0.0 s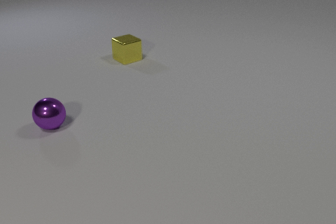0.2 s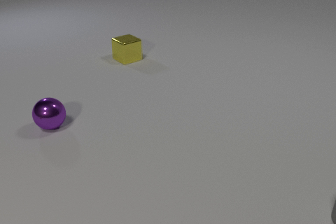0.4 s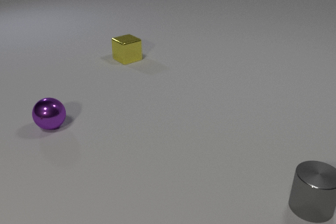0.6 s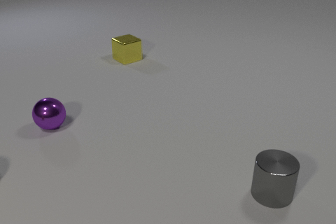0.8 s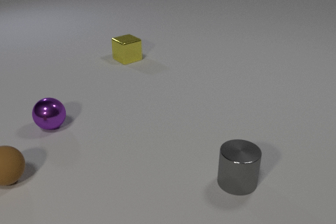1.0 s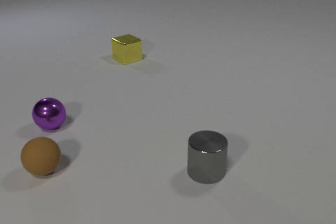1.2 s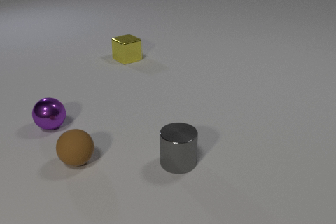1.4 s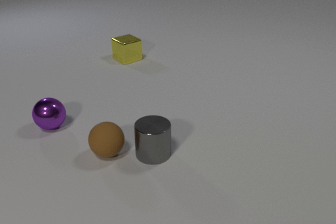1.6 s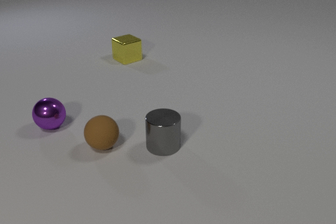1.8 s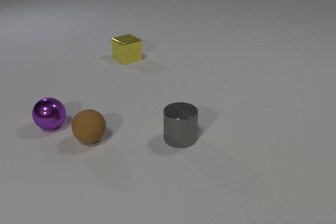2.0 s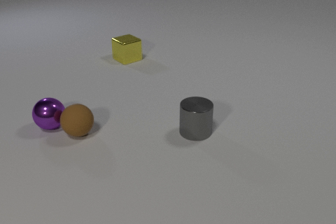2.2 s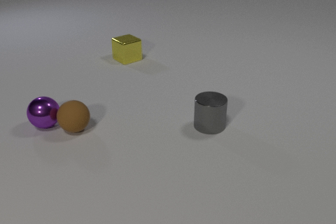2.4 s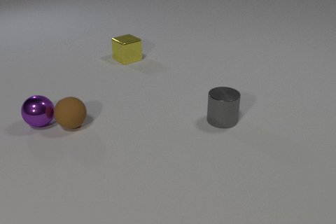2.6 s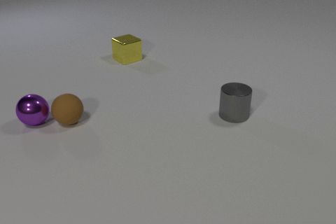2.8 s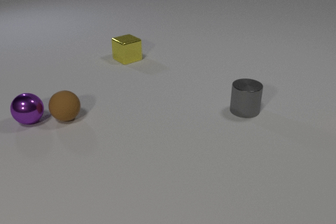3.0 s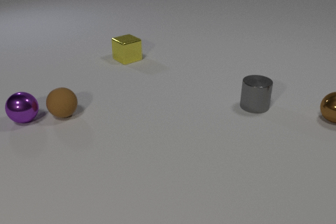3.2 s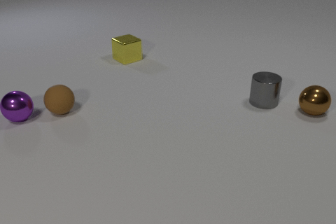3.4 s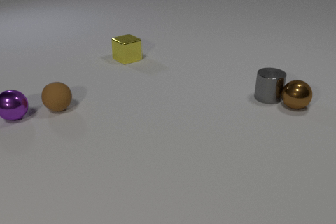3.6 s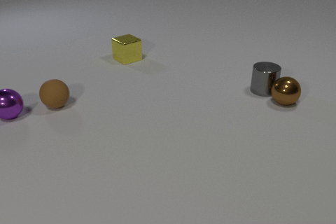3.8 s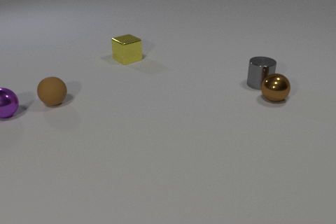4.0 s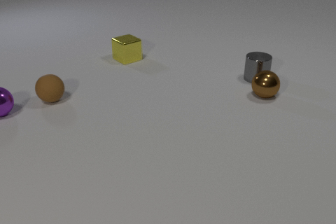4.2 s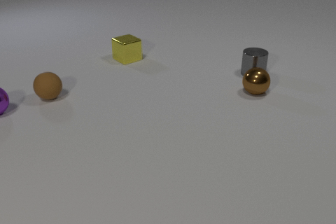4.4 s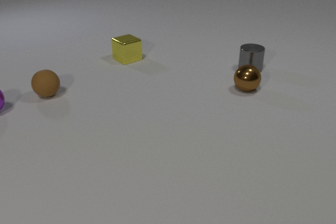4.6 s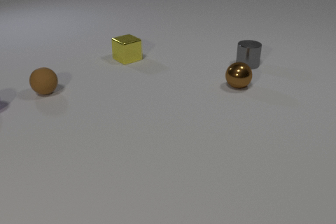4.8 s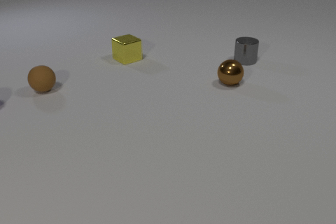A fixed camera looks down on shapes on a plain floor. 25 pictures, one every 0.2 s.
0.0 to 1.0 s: The gray metal cylinder comes in at the right edge, slides to the left. The brown rubber sphere comes in at the left edge, rolls to the right.
1.0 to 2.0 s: The gray metal cylinder slides away from the camera. The brown rubber sphere rolls away from the camera and to the right. The gray metal cylinder and the brown rubber sphere collide. The brown rubber sphere and the purple metal sphere collide.
2.0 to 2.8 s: The gray metal cylinder slides away from the camera and to the right. The brown rubber sphere rolls away from the camera. The purple metal sphere rolls to the left and away from the camera.
2.8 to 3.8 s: The gray metal cylinder slides away from the camera. The brown rubber sphere rolls away from the camera. The purple metal sphere rolls to the left and away from the camera. The brown metal sphere comes in at the right edge, rolls to the left. The gray metal cylinder and the brown metal sphere collide.
3.8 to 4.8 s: The gray metal cylinder slides away from the camera. The brown rubber sphere rolls away from the camera. The purple metal sphere rolls away from the camera and to the left, leaves at the left edge. The brown metal sphere rolls to the left and away from the camera.
How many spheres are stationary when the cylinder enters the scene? 1.
What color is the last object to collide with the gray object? brown.
Are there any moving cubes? no.
